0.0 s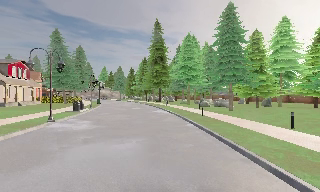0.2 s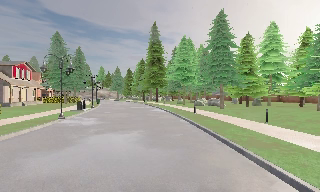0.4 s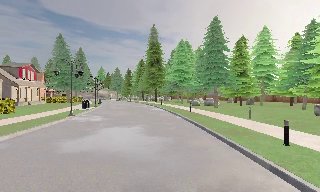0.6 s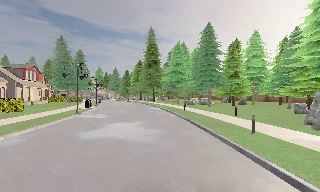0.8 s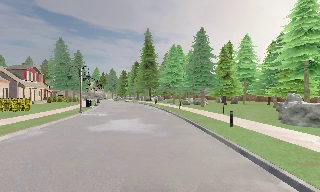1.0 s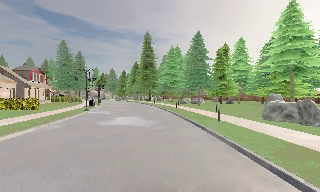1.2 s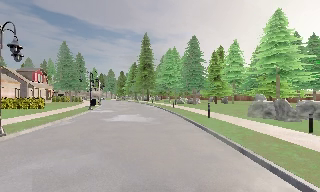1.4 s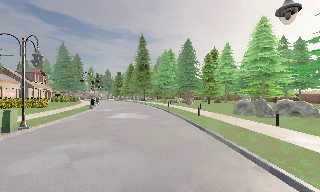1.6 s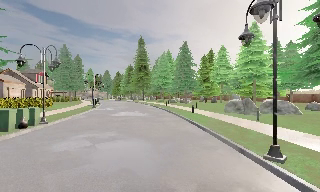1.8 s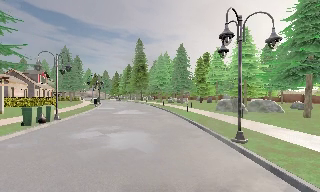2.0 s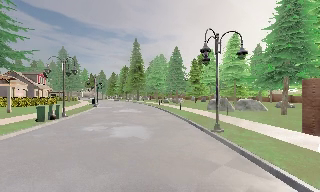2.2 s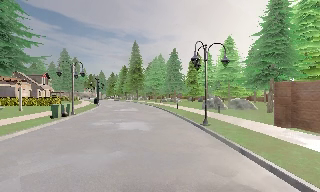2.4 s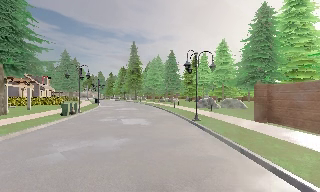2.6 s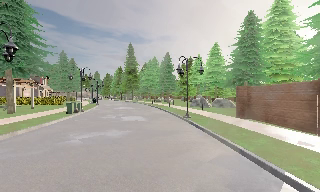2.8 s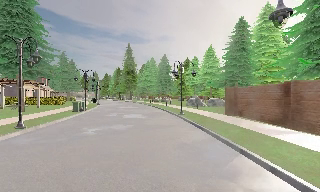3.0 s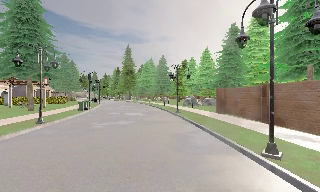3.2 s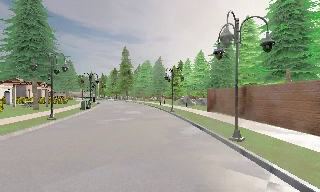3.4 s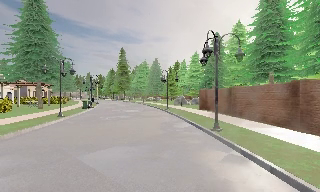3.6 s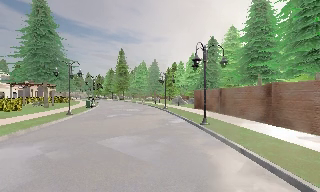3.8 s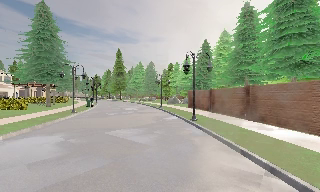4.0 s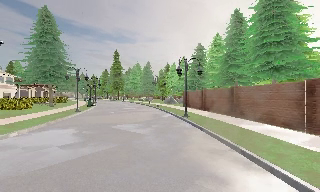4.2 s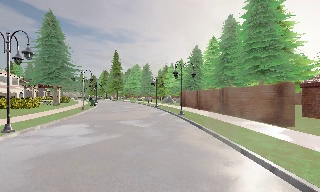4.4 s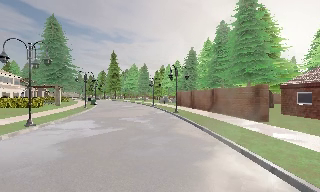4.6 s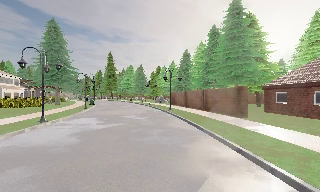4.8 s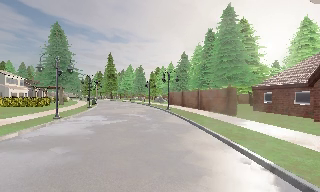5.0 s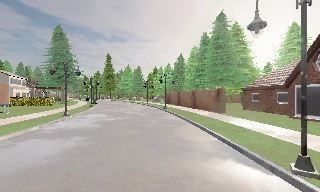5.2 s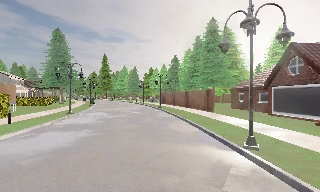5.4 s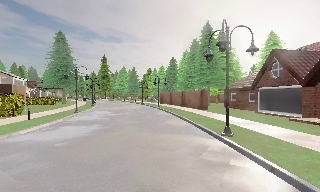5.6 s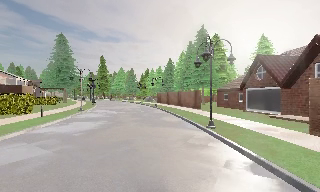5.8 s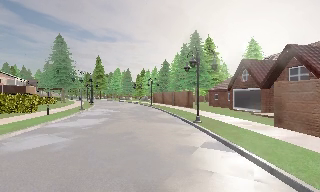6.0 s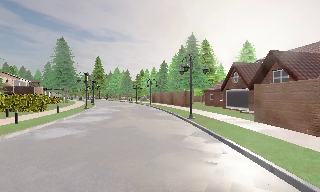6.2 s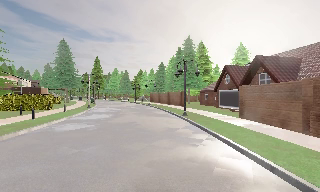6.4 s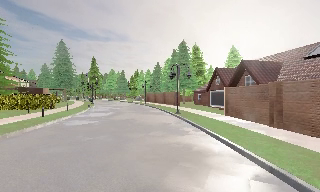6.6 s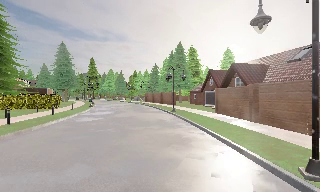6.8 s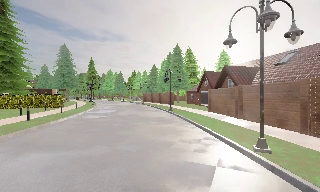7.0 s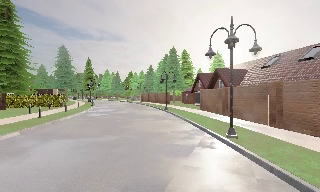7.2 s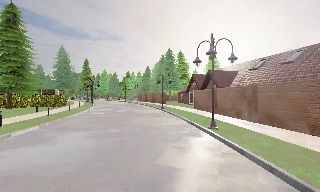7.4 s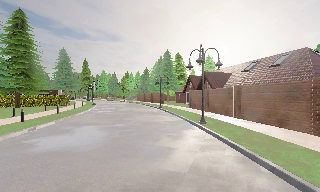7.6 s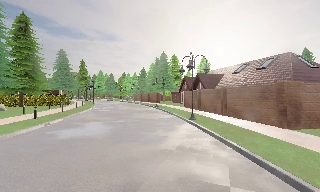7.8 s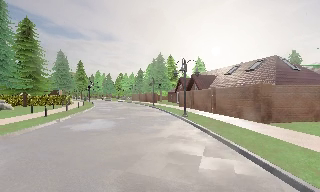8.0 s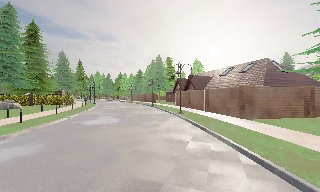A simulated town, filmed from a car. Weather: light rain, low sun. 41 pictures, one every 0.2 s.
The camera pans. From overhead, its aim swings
clockwise.
The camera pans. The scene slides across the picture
to the left.
0.0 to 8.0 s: The camera pans to its right, which is clockwise from overhead, by about 35 degrees. It travels backward, about 65 m.
The film runs backward here.
